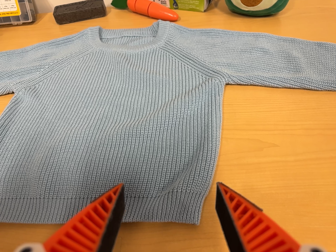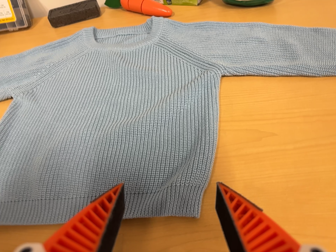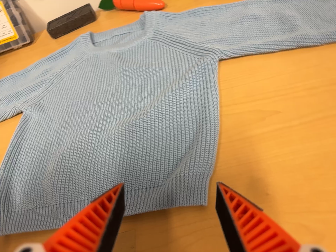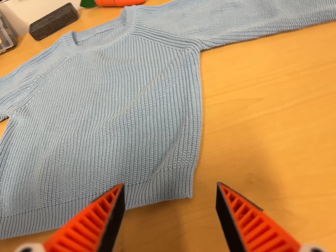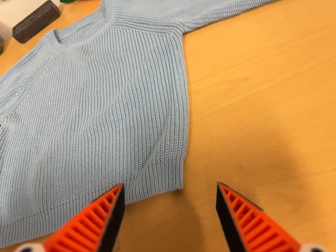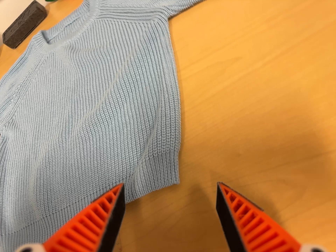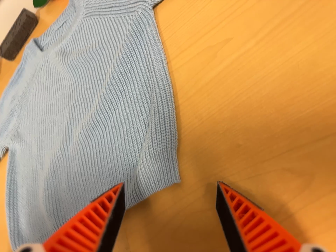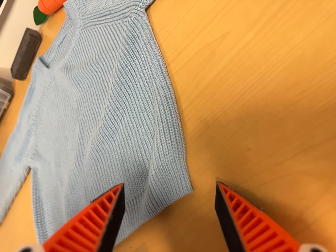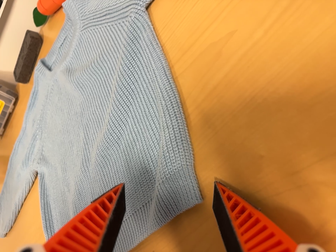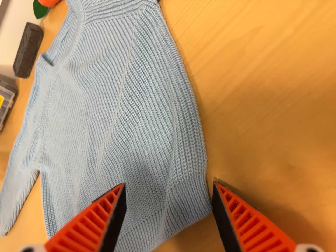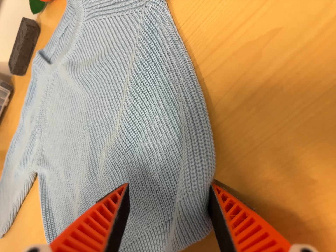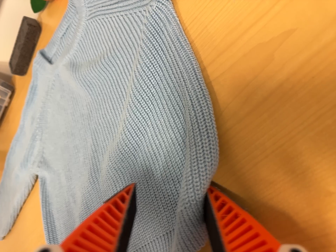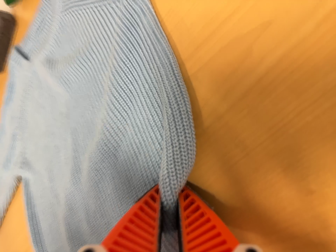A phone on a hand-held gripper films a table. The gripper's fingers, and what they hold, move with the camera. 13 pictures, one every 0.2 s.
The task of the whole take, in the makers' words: fold up.
0.0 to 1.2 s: The camera pans to its left by about 15 degrees. It travels to its right, about 14 cm. Its aim tips toward the bottom of its view by about 10 degrees, and the scene shifts upward. It rolls about its line of sight by about 35 degrees, and the scene rotates counterclockwise.
1.2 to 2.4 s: The camera travels forward and toward the top of its view, about 10 cm, so what stands in front looms larger. Its aim tips toward the bottom of its view by about 10 degrees. It rolls about its line of sight by about 10 degrees, and the scene rotates counterclockwise.
The film runs forward here.
